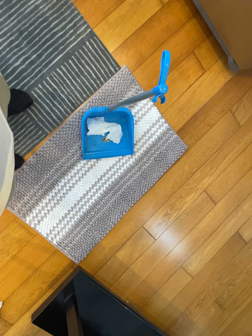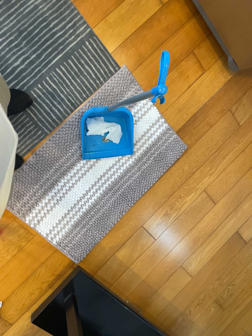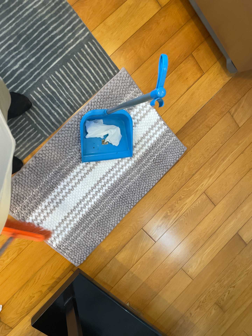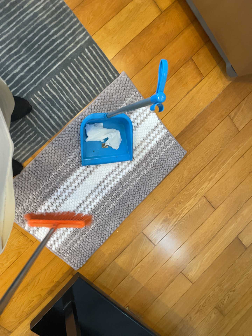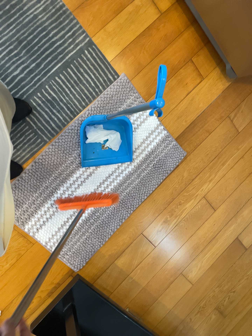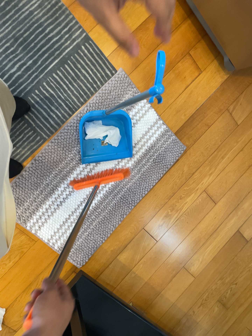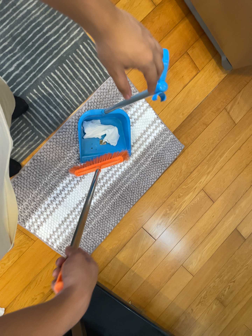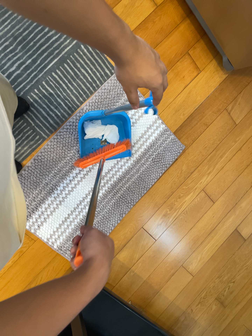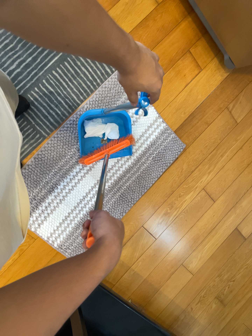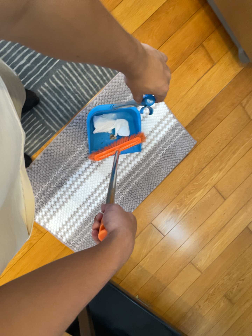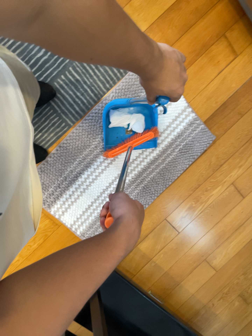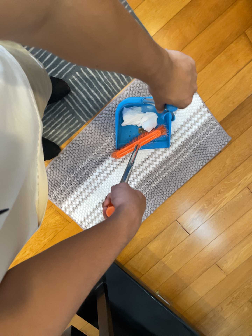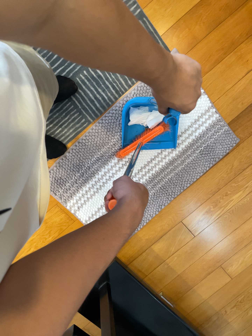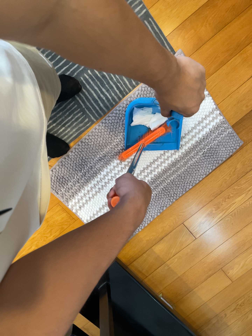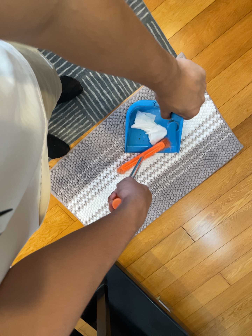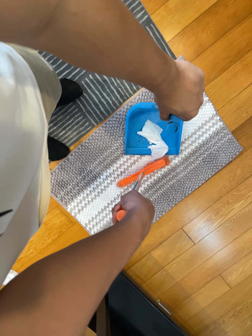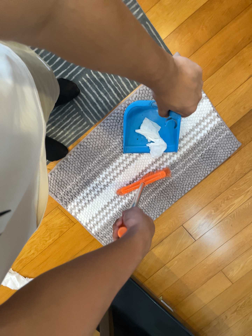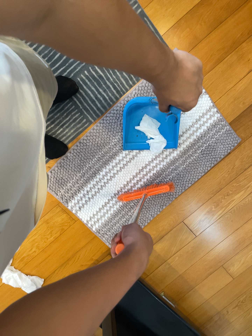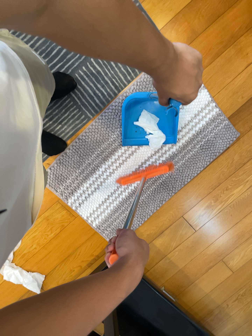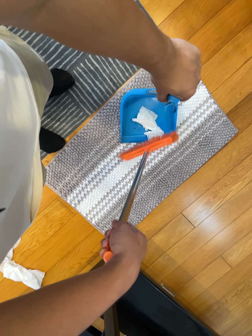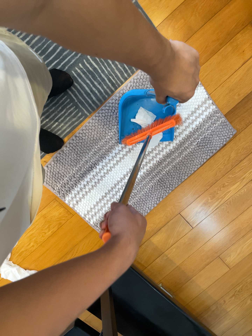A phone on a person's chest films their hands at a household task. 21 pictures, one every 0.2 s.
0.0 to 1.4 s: The camera shifts only a little, or ends up much as it began.
1.4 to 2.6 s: The scene slides to the right, as the camera pans about 10 degrees to its left. It travels forward, about 7 cm, so what stands in front looms larger.
2.6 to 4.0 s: The camera shifts only a little, or ends up much as it began.
The film runs backward here.
